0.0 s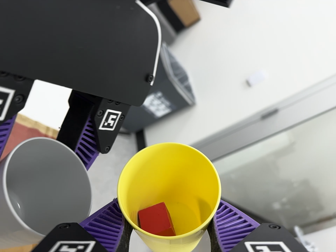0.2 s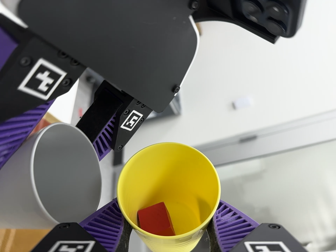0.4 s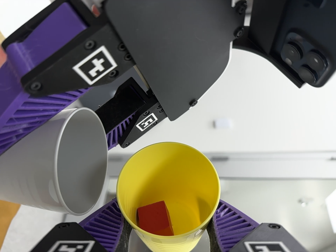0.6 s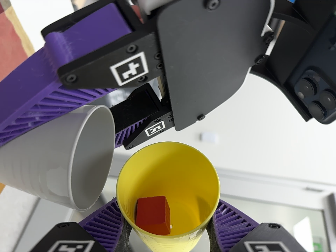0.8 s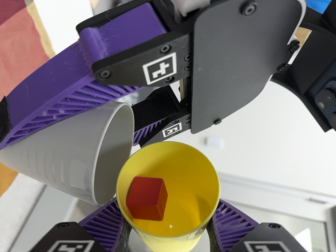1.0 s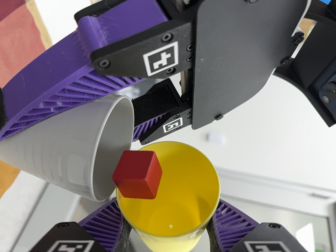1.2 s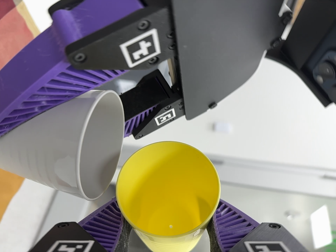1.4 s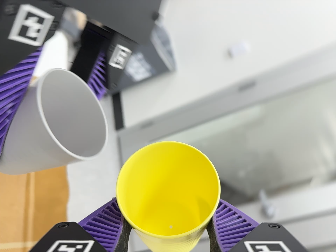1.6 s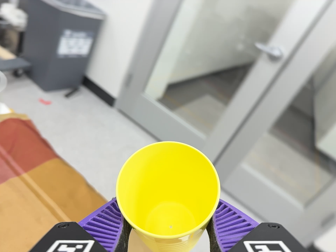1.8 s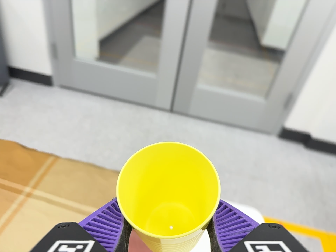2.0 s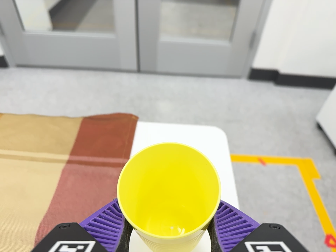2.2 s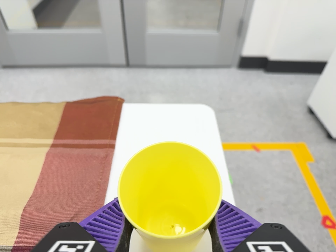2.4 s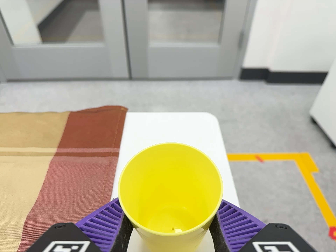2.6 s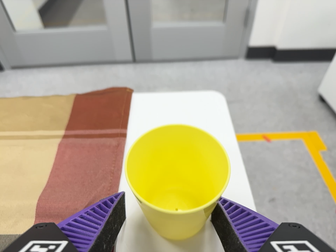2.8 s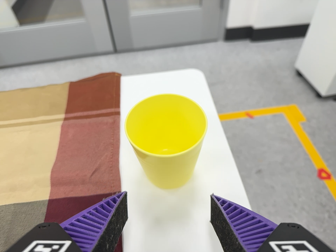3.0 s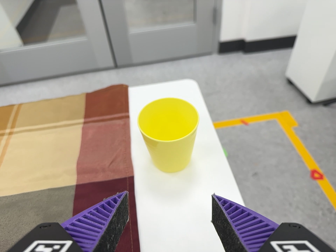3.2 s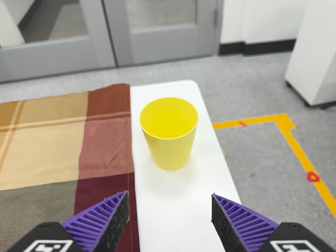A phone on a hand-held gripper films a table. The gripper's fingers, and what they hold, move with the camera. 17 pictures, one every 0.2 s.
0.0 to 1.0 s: The camera pans to its right by about 15 degrees. It travels to its left, about 10 cm. It rolls about its line of sight by about 40 degrees, and the scene rotates clockwise.
1.0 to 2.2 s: The camera travels to its right and toward the bottom of its view, about 36 cm, so close, fixed things drift to the left. Its aim tips toward the bottom of its view by about 40 degrees, and the scene shifts upward. It rolls about its line of sight by about 115 degrees, and the scene rotates counterclockwise.
2.2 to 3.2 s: The camera travels backward and toward the bottom of its view, about 14 cm, so what stands in front gets smaller. It rolls about its line of sight by about 10 degrees, and the scene rotates counterclockwise.
The film runs forward here.
